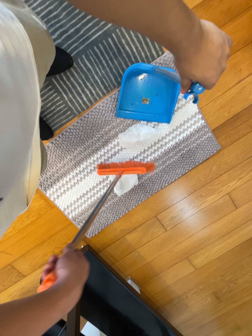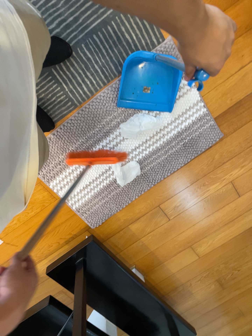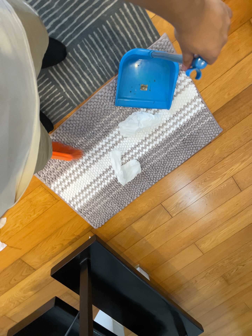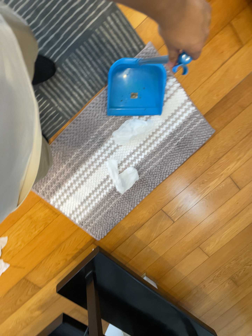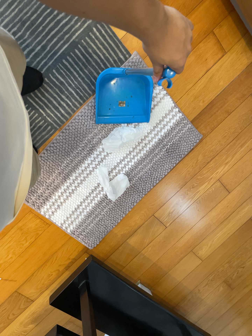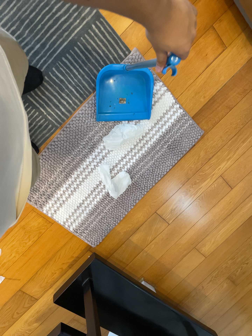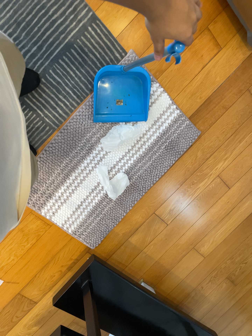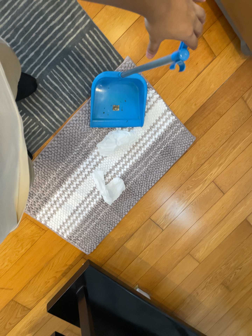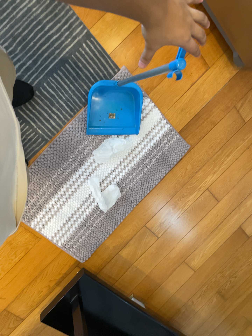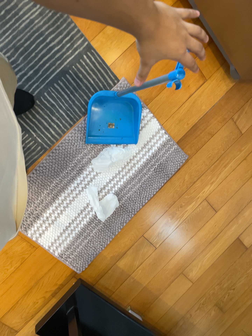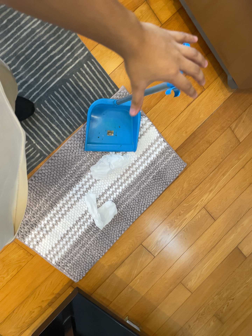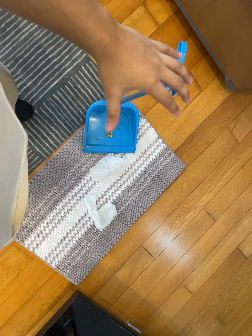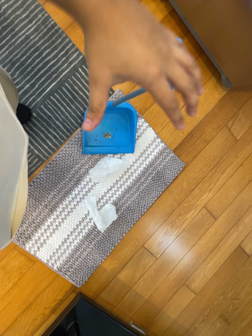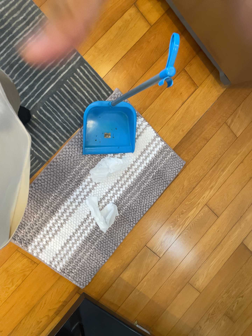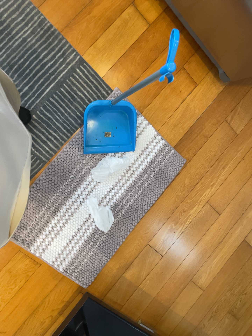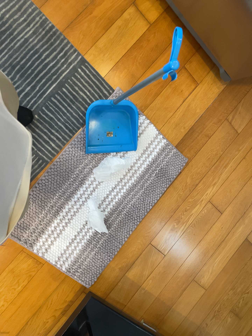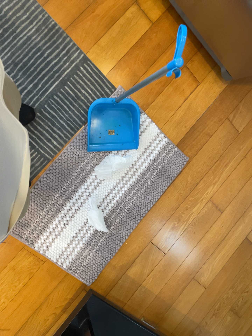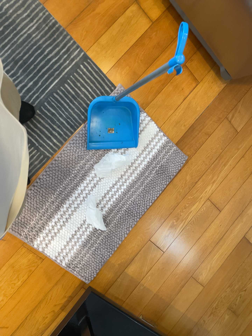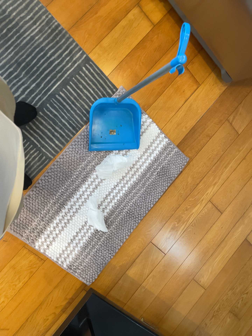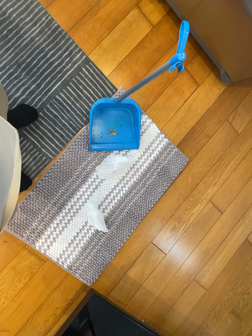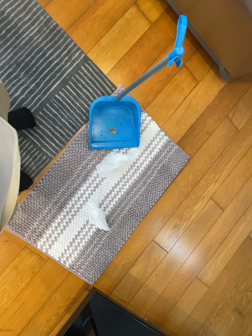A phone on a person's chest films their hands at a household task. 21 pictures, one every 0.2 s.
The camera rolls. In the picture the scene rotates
counterclockwise.
0.0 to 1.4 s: The camera travels toward the bottom of its view, about 6 cm. It rolls about its line of sight by about 10 degrees, and the scene rotates counterclockwise.
1.4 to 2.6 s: The camera travels toward the bottom of its view, about 6 cm. Its aim tips toward the top of its view by about 10 degrees.
2.6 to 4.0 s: The camera travels toward the bottom of its view, about 8 cm, so close, fixed things drift upward.
The film runs backward here.
